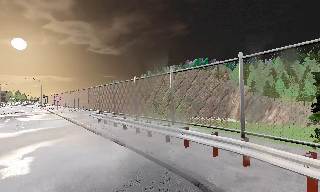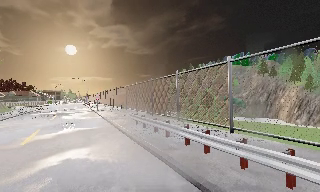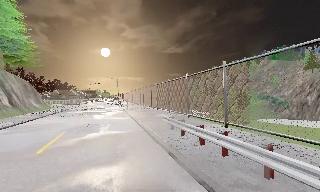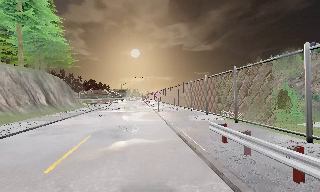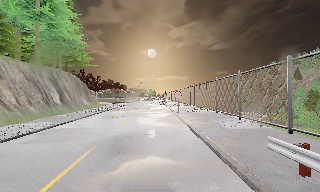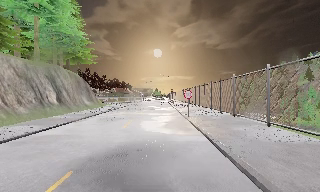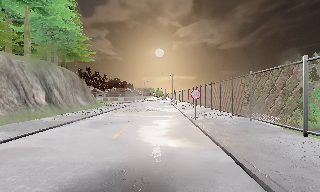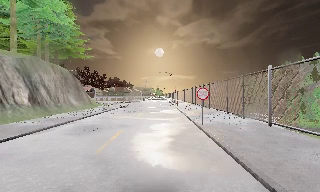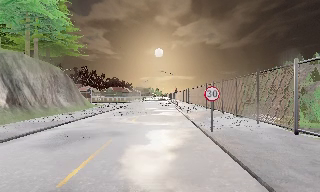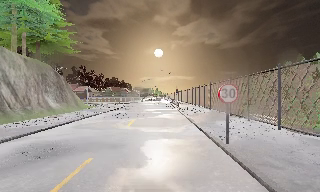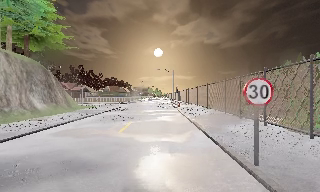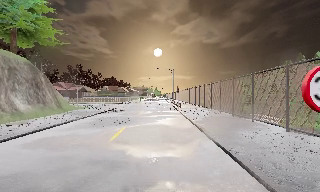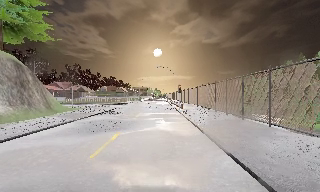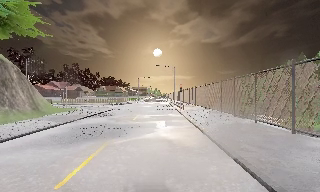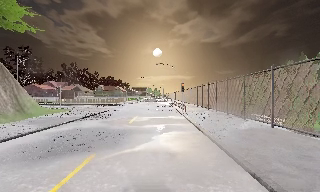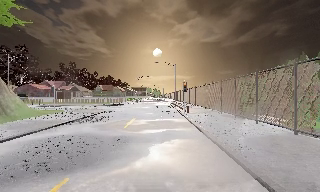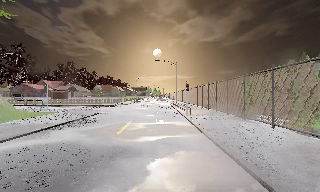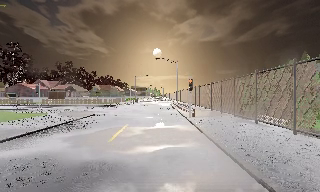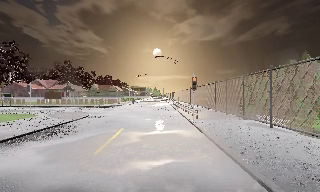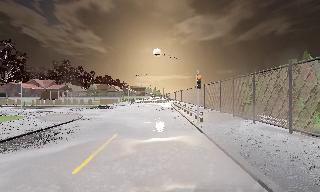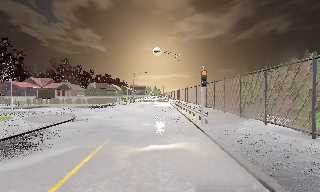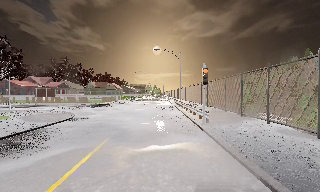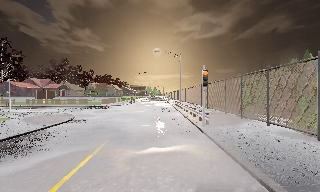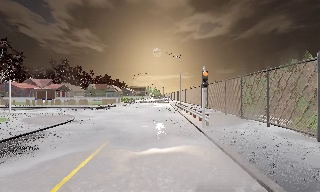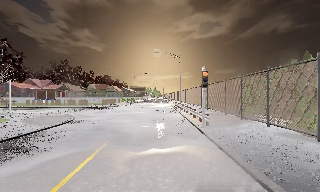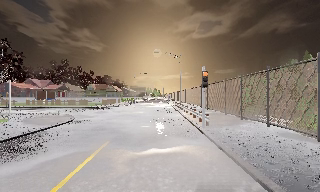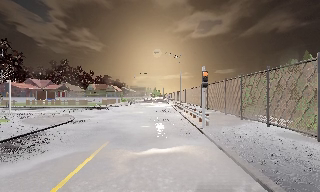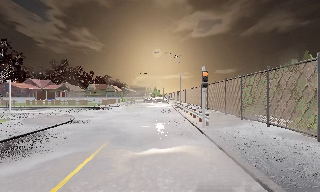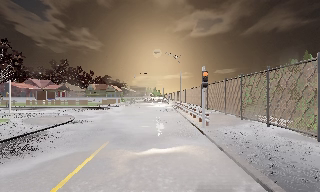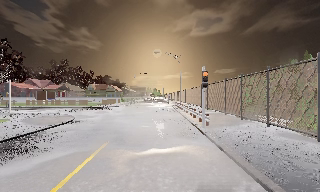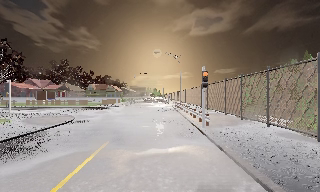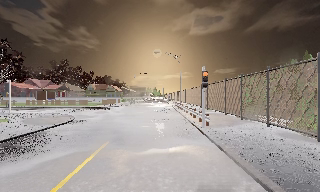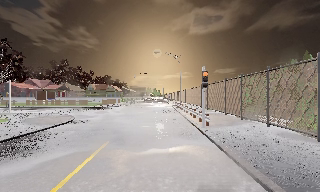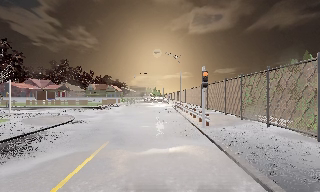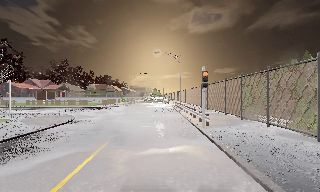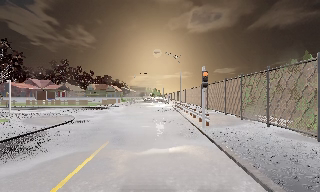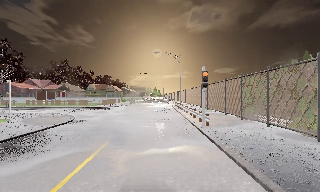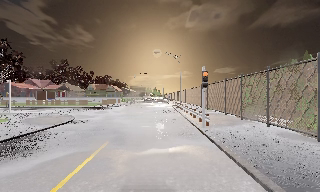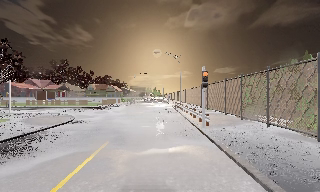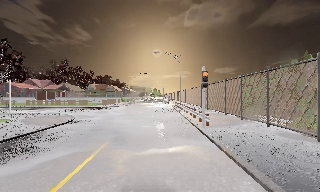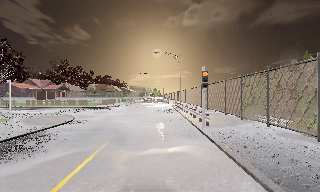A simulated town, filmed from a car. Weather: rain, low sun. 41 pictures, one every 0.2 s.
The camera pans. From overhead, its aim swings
counterclockwise.
The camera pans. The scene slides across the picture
to the right.
0.0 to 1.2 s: The scene slides to the right, as the camera pans about 40 degrees to its left. It travels forward, about 12 m.
1.2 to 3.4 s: The camera travels forward, about 17 m, so what stands in front looms larger.
3.4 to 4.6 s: The camera travels forward, about 4 m, so what stands in front looms larger. It loses speed.
4.6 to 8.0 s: The camera keeps its place and its aim.
The film runs forward here.
